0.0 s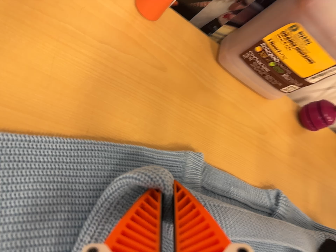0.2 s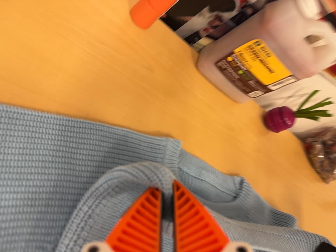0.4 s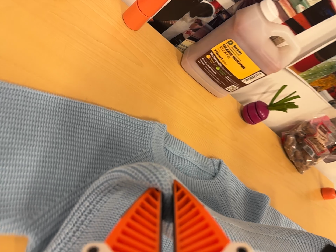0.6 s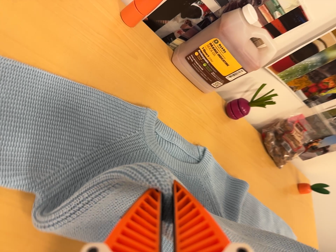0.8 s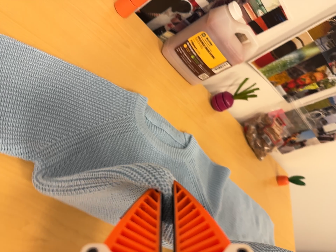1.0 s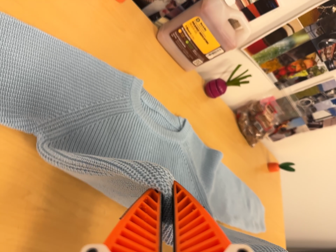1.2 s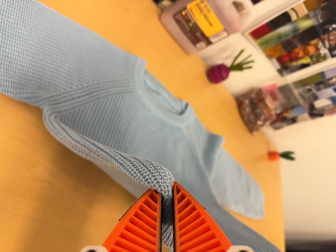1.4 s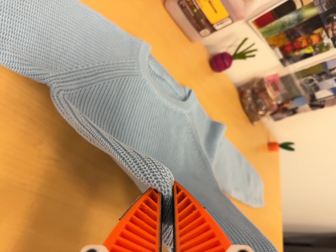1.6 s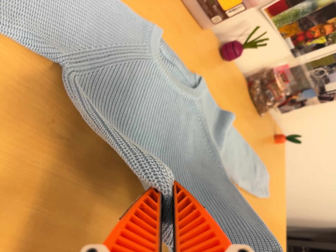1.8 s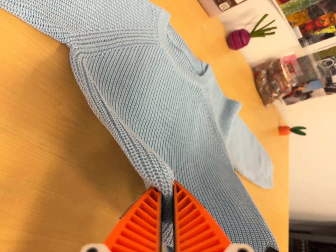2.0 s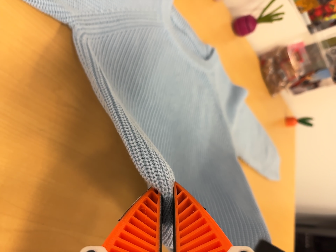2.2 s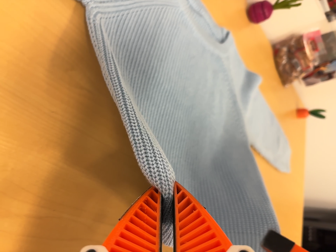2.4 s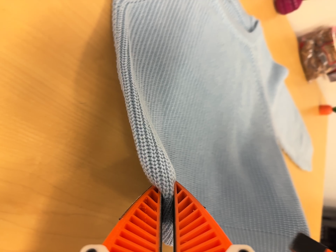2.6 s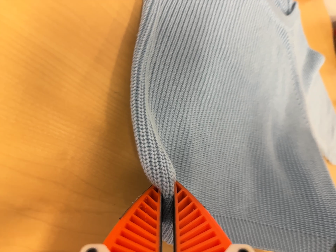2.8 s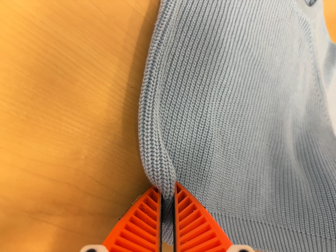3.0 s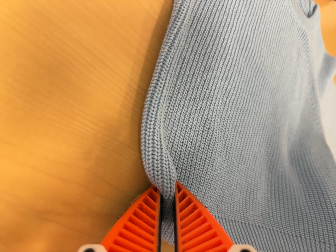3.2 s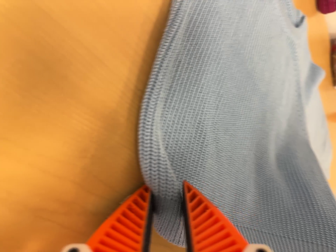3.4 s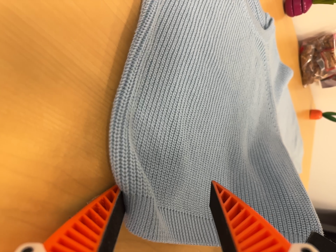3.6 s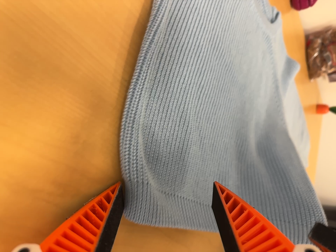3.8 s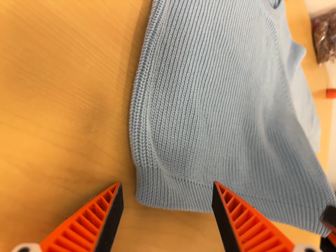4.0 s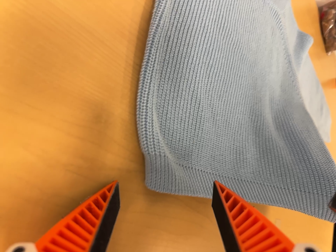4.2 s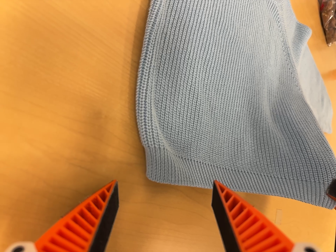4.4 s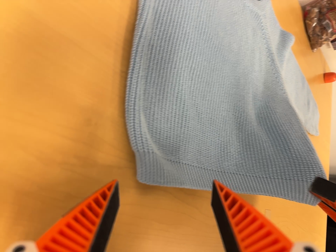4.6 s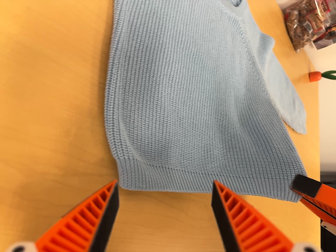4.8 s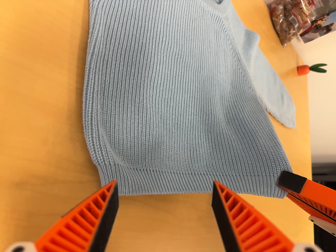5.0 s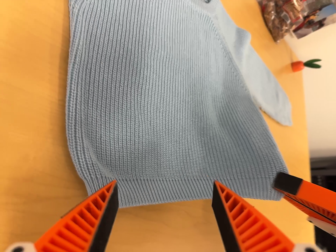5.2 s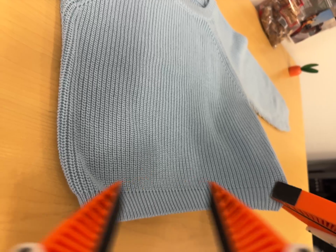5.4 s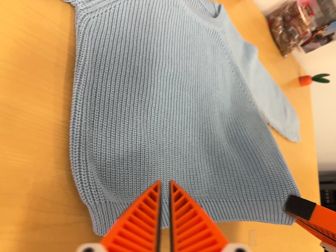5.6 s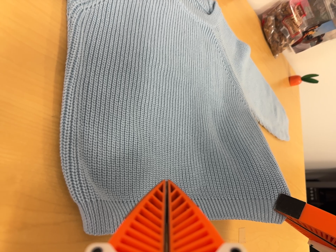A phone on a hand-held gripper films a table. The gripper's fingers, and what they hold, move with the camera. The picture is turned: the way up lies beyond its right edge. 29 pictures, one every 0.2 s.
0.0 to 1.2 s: The scene slides to the left, as the camera pans about 15 degrees to its right. It travels backward and toward the bottom of its view, about 26 cm, so what stands in front gets smaller.
1.2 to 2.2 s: The camera travels toward the bottom of its view and to its left, about 8 cm, so close, fixed things drift upward.
2.2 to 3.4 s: The camera travels to its left and forward, about 8 cm, so close, fixed things drift to the right.
3.4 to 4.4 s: The camera travels backward, about 6 cm, so what stands in front gets smaller.
4.4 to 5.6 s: The camera shifts only a little, or ends up much as it began.
The film runs backward here.
